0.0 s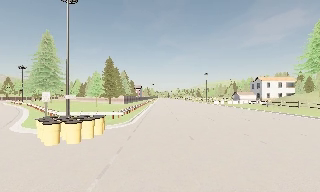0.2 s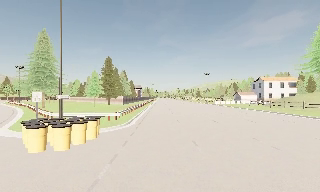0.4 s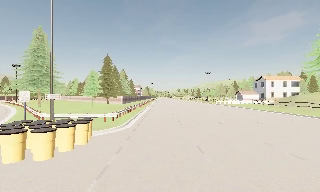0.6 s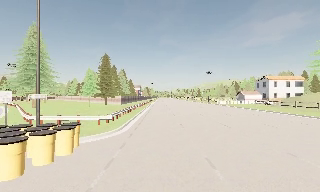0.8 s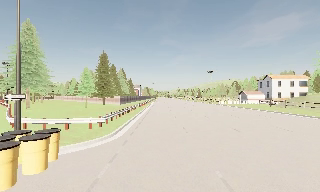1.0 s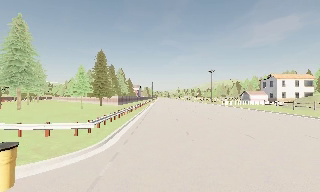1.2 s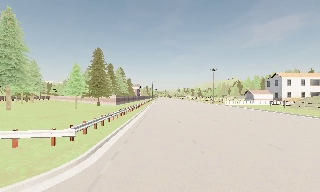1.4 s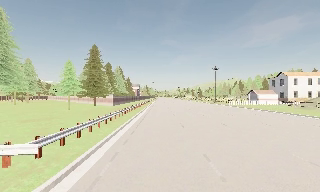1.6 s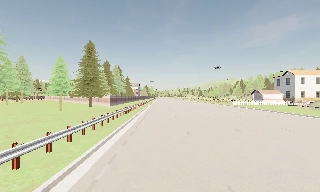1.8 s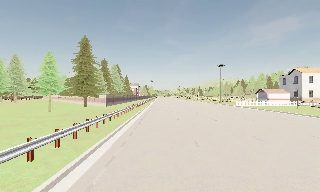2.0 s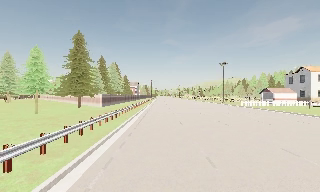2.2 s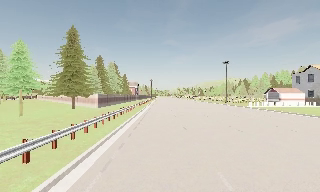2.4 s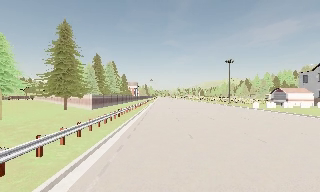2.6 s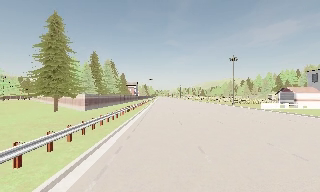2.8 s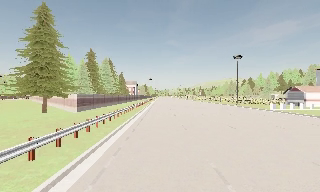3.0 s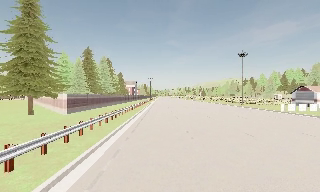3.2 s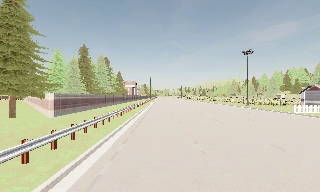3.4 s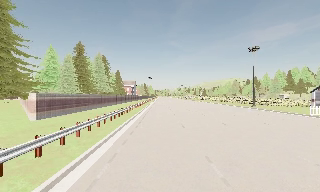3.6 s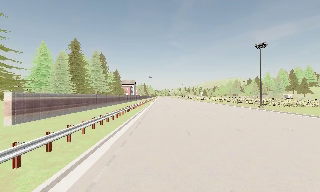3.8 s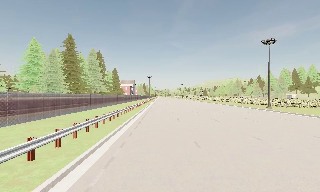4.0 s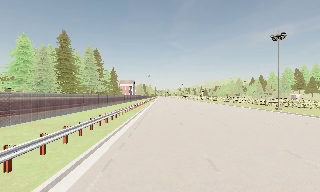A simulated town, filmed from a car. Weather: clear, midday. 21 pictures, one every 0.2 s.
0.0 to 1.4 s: The camera travels forward, about 11 m, so what stands in front looms larger. It gains speed.
1.4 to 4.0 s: The camera travels forward, about 30 m, so what stands in front looms larger.
The film runs forward here.
